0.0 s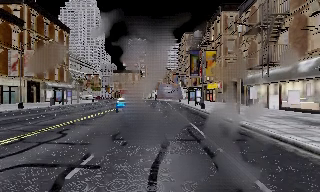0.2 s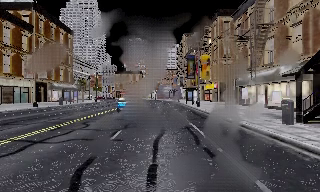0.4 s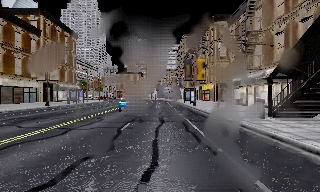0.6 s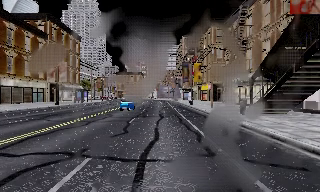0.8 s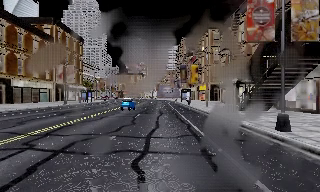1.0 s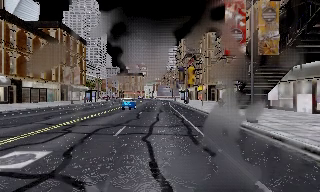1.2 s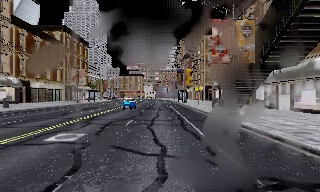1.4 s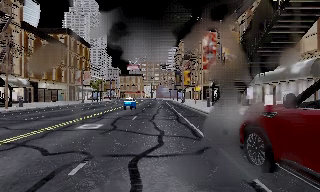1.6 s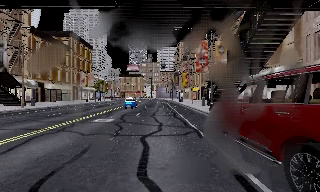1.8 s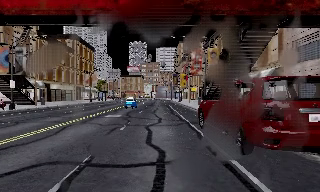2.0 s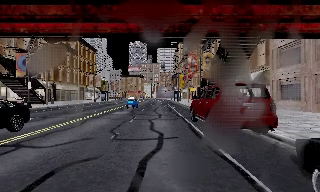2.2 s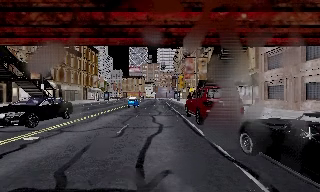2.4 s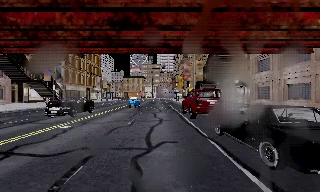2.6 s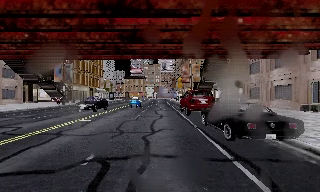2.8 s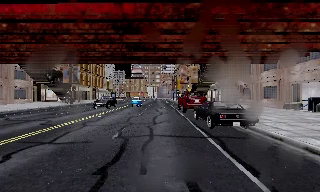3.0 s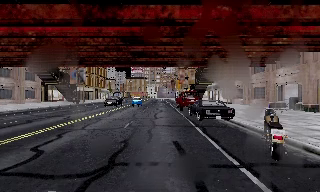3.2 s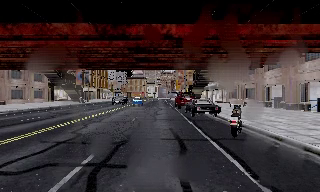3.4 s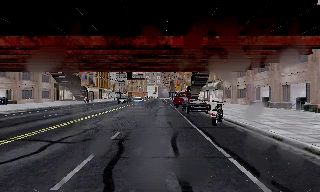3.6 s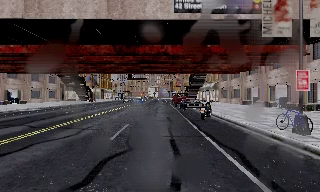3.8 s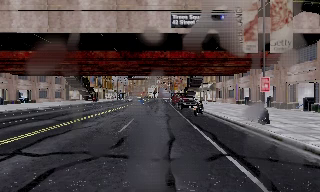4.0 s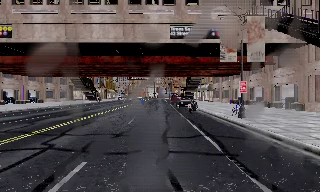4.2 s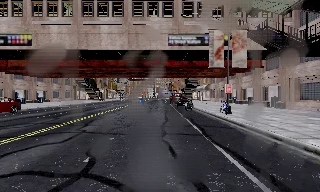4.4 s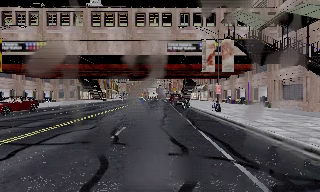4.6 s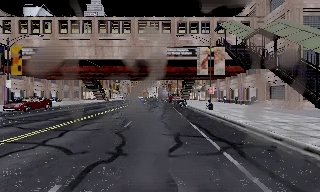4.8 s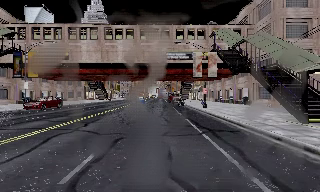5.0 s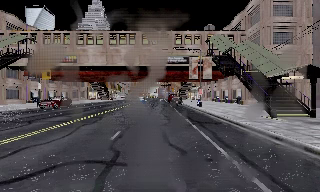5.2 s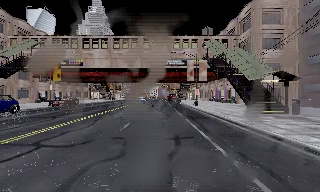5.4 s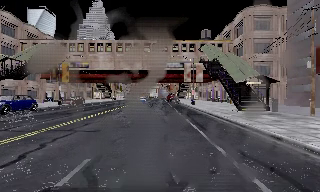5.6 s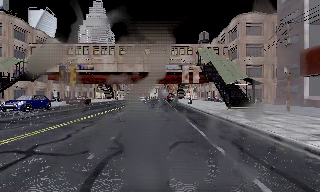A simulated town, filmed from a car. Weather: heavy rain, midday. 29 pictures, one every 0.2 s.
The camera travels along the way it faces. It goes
backward.
0.0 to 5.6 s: The camera travels backward, about 60 m, so what stands in front gets smaller.
The film runs backward here.
